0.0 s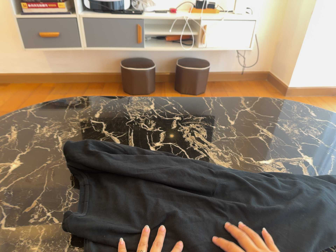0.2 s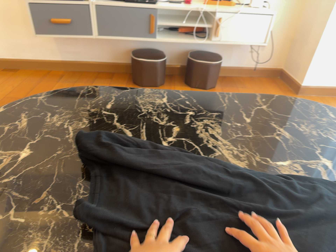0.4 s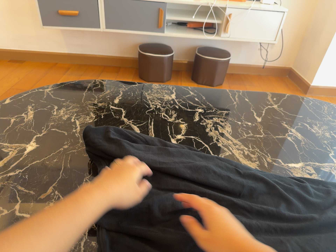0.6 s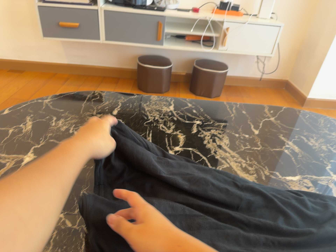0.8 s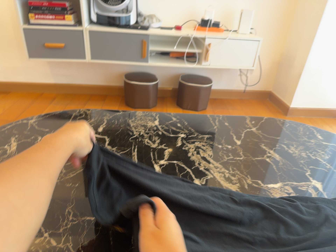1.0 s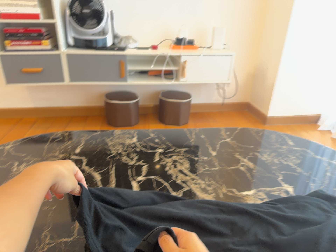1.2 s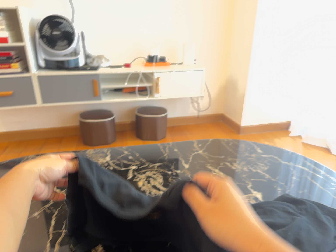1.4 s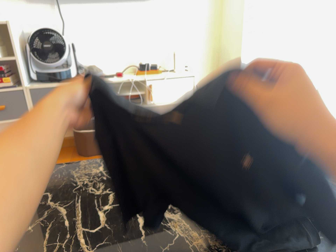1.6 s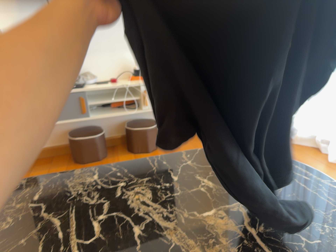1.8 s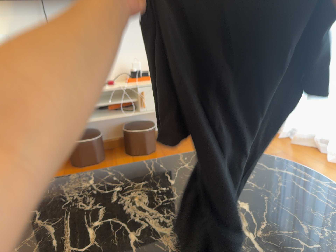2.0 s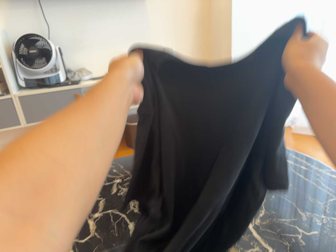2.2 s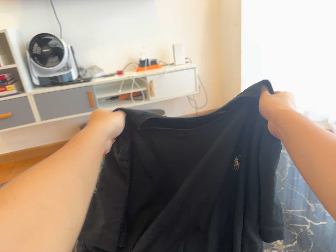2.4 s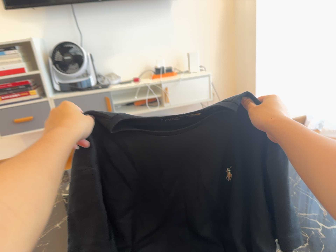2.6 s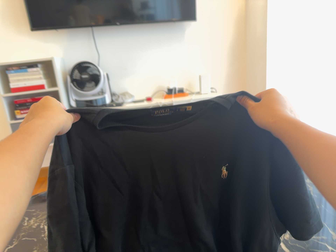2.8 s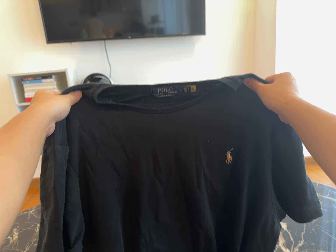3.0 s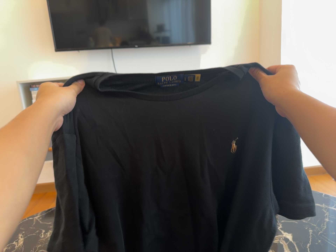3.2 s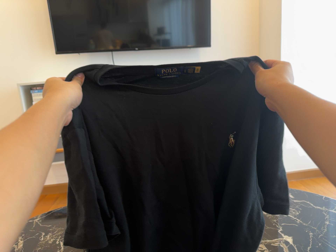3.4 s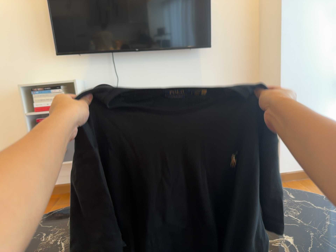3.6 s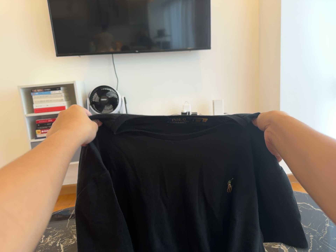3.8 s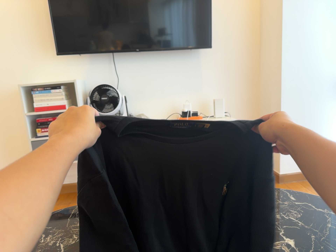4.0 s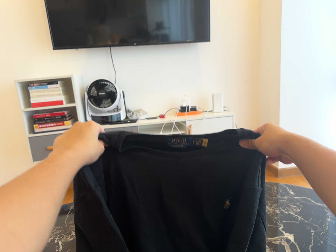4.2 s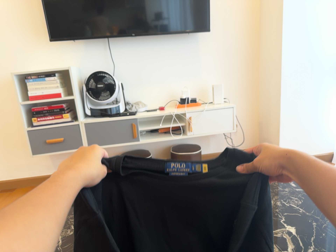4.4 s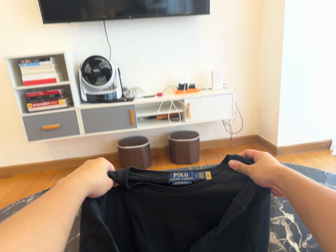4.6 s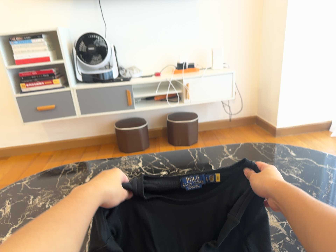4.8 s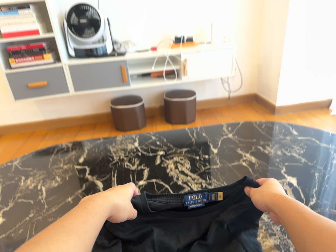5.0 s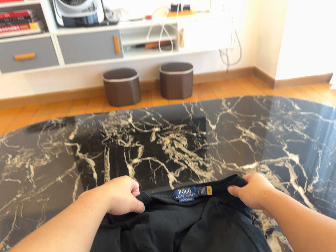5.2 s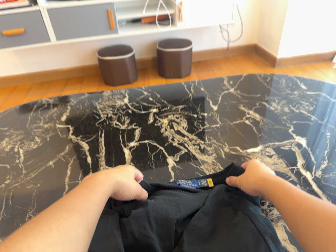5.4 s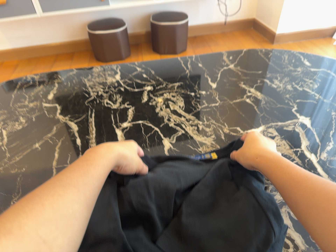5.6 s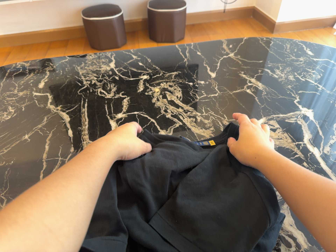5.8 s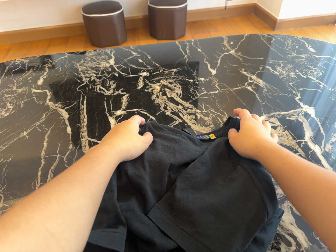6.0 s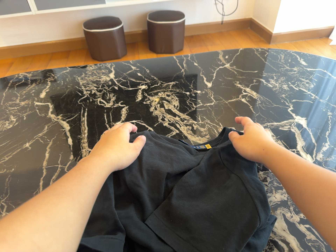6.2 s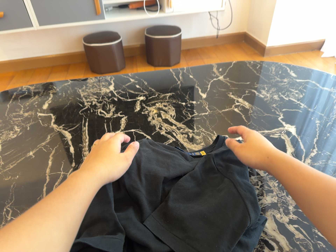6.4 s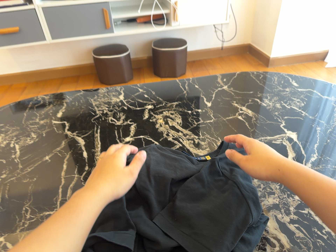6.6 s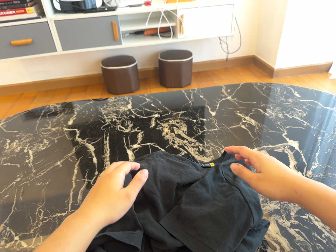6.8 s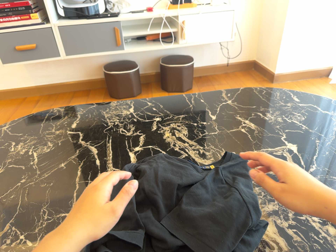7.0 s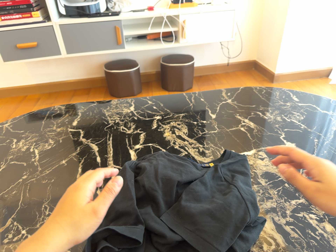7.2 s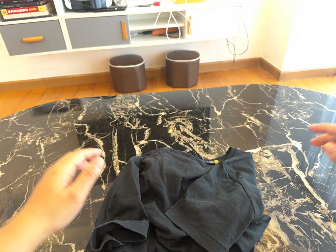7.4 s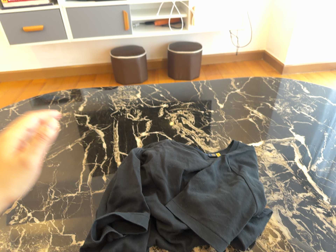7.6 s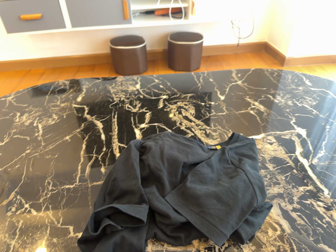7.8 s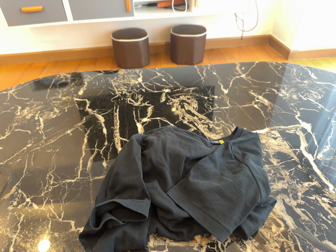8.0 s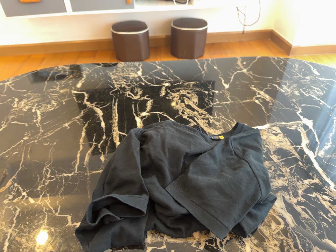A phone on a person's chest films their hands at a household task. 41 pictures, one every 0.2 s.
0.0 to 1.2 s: The camera's aim tips toward the top of its view by about 10 degrees, and the scene shifts downward.
1.2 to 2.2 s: The camera travels to its right, about 6 cm, so close, fixed things drift to the left.
2.2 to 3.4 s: The camera travels backward, about 10 cm, so what stands in front gets smaller. Its aim tips toward the top of its view by about 10 degrees, and the scene shifts downward.
3.4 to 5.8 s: The camera travels forward, about 30 cm. Its aim tips toward the bottom of its view by about 35 degrees, and the scene shifts upward.
5.8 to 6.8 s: The camera travels backward, about 14 cm, so what stands in front gets smaller. Its aim tips toward the top of its view by about 10 degrees, and the scene shifts downward.
6.8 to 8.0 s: The camera shifts only a little, or ends up much as it began.
The film runs backward here.
